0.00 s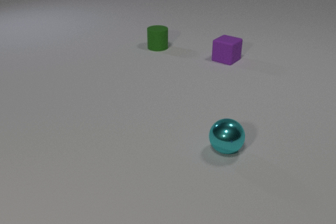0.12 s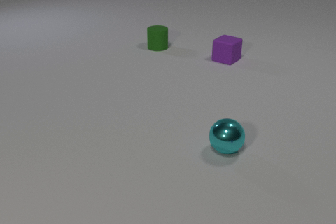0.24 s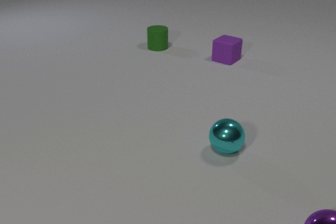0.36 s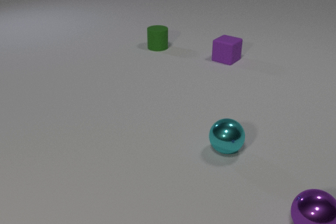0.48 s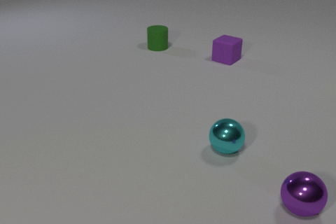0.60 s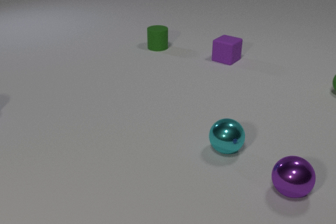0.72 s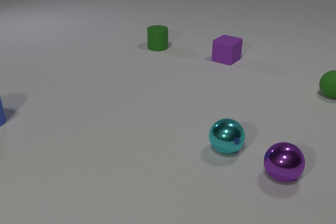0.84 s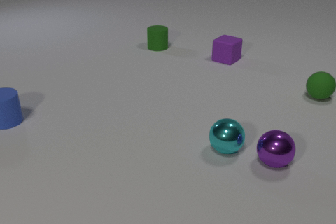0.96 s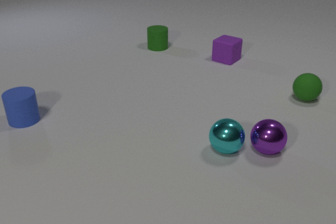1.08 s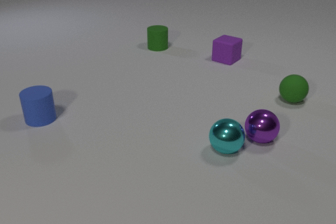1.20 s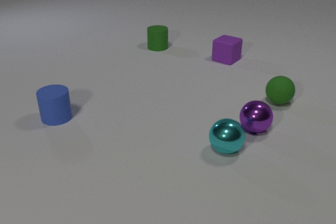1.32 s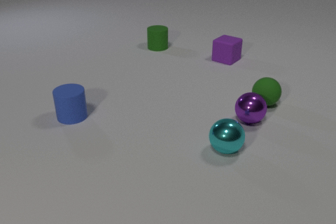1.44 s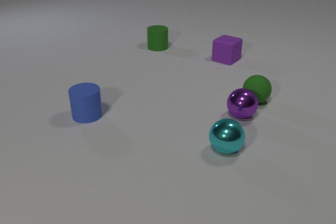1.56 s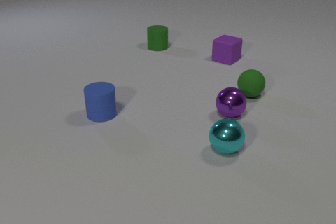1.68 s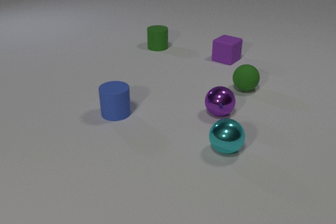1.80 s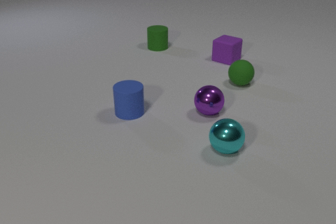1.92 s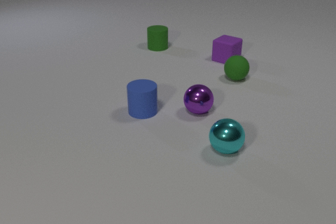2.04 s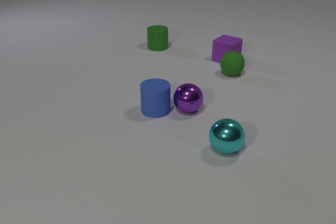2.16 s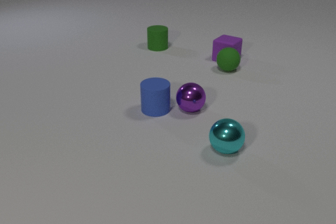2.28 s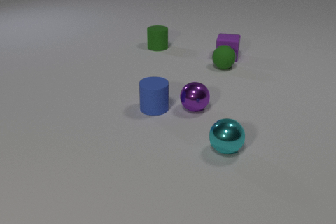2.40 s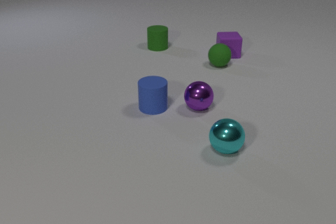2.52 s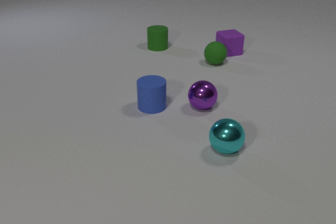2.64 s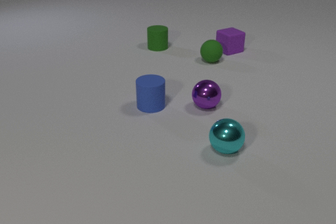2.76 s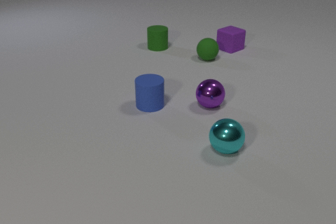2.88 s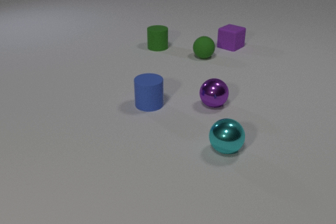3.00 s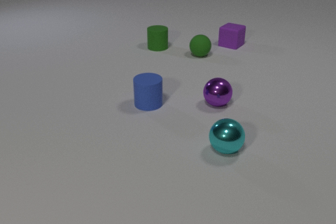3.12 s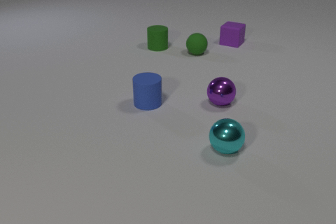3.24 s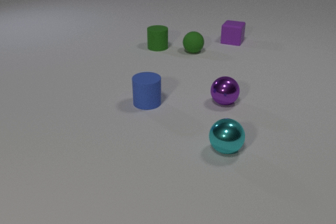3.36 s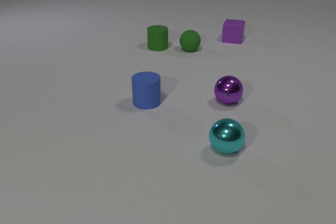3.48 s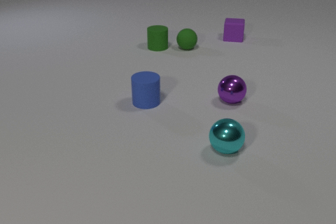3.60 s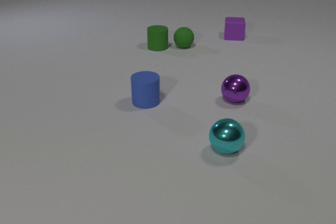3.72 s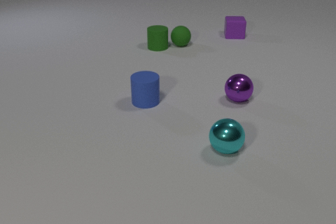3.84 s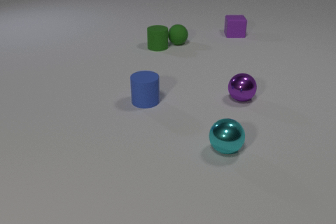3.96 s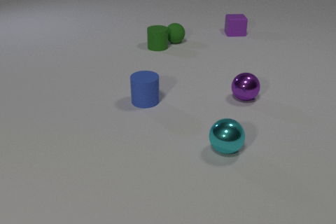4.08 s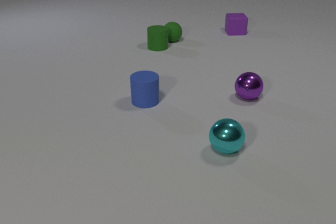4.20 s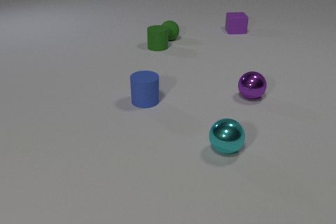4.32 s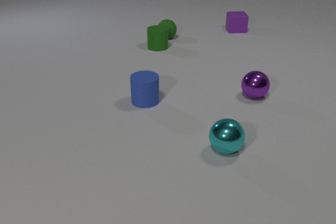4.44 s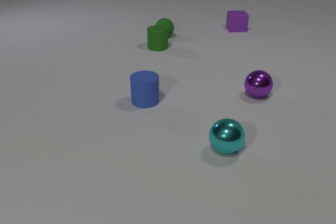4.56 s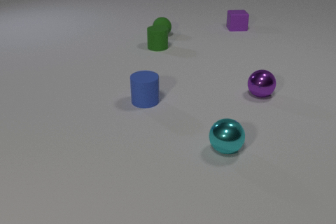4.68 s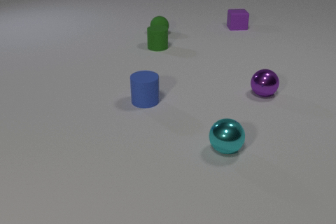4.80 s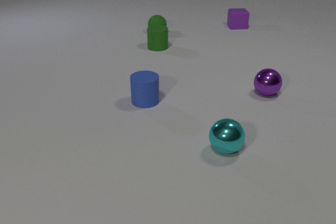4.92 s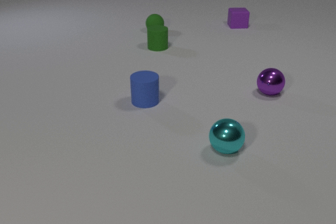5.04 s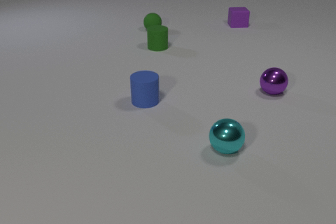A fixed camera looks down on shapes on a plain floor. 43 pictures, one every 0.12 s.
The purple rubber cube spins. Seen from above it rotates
counterclockwise.
The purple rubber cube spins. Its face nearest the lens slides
to the right.
0.00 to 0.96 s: The purple metal sphere comes in at the bottom edge, rolls away from the camera and to the left. The green rubber sphere comes in at the right edge, rolls to the left and toward the camera. The blue rubber cylinder comes in at the left edge, slides to the right.
0.96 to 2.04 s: The purple metal sphere rolls to the left and away from the camera. The green rubber sphere rolls to the left and away from the camera. The blue rubber cylinder slides to the right. The purple metal sphere and the green rubber sphere collide. The purple metal sphere and the blue rubber cylinder collide.
2.04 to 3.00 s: The purple metal sphere rolls to the right and away from the camera. The green rubber sphere rolls away from the camera and to the left. The purple rubber cube slides away from the camera, spins so that its near face slides to the right, counterclockwise seen from above. The blue rubber cylinder slides away from the camera and to the left. The green rubber sphere and the purple rubber cube collide.
3.00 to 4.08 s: The purple metal sphere rolls to the right and away from the camera. The green rubber sphere rolls away from the camera and to the left. The purple rubber cube slides away from the camera, spins so that its near face slides to the right, counterclockwise seen from above.
4.08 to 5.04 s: The purple metal sphere rolls to the right and away from the camera. The green rubber sphere rolls away from the camera and to the left. The purple rubber cube slides away from the camera.
What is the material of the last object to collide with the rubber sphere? rubber.
What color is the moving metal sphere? purple.
How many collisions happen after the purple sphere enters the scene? 3.
